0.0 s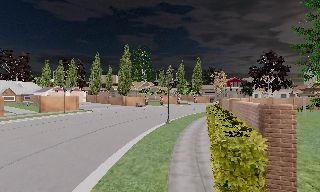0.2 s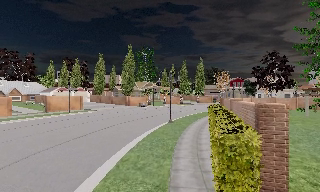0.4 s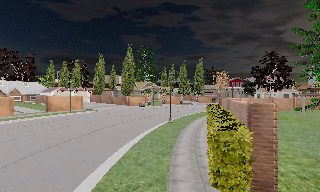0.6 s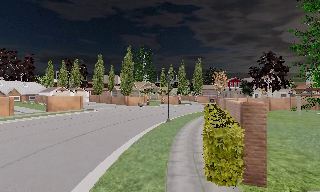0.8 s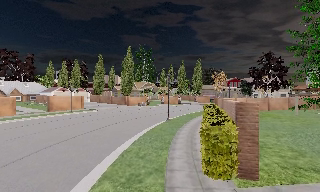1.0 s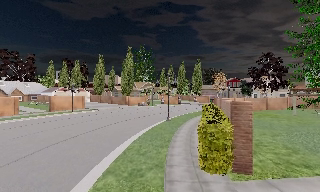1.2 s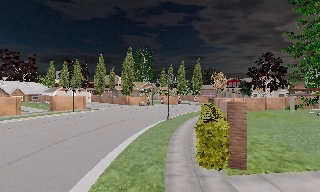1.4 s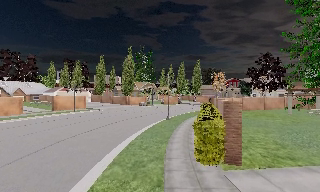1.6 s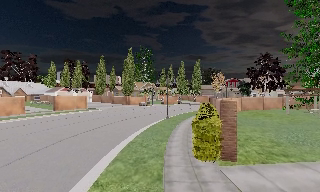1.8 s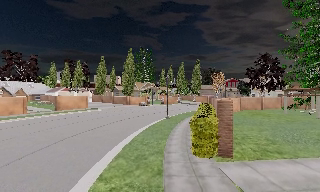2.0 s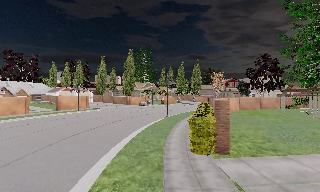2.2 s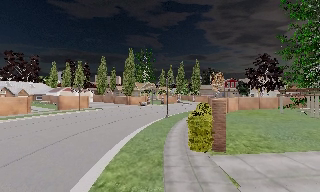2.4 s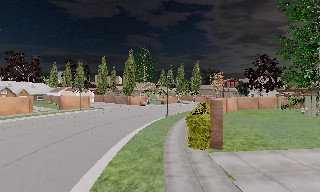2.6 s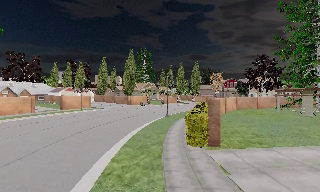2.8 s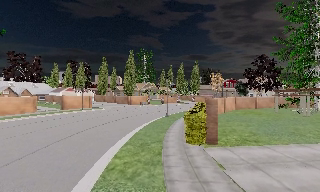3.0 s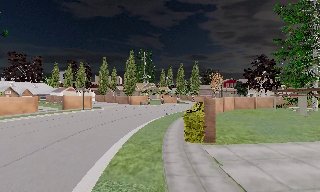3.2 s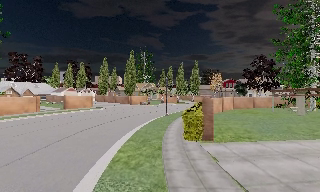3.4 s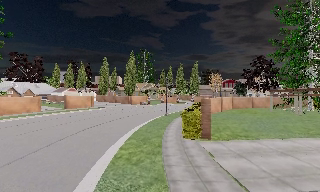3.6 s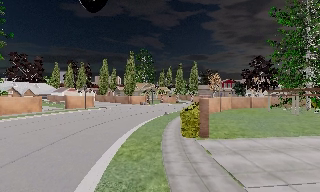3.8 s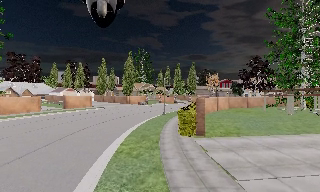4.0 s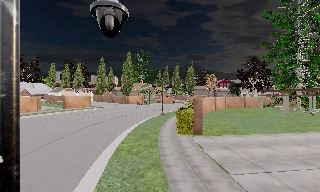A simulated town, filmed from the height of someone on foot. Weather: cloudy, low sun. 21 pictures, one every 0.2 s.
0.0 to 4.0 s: The camera travels backward, about 7 m, so what stands in front gets smaller.
The film runs backward here.
